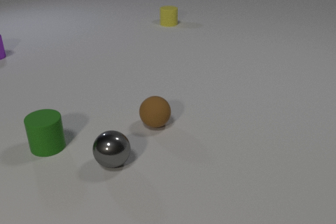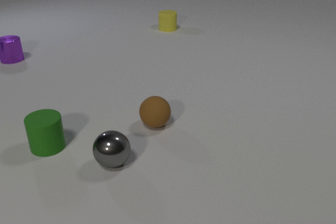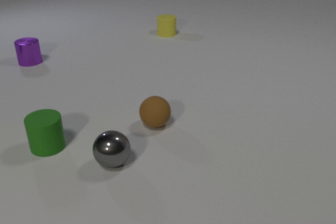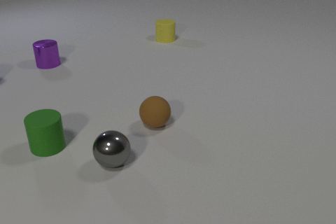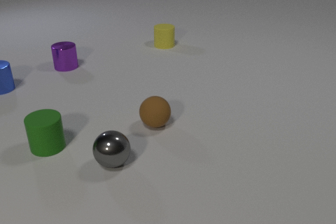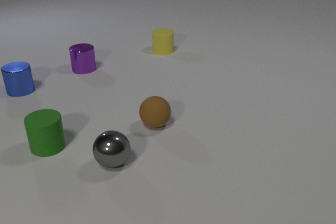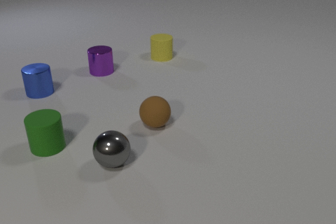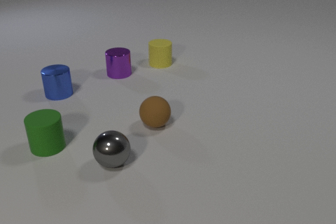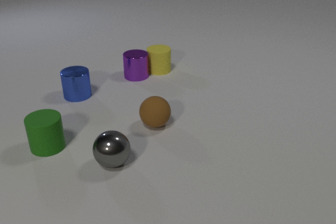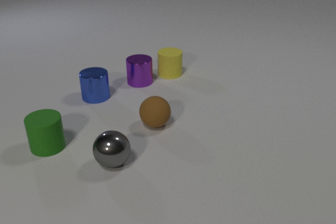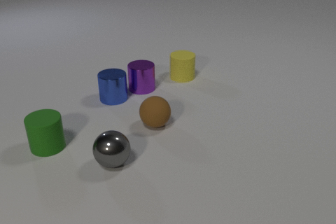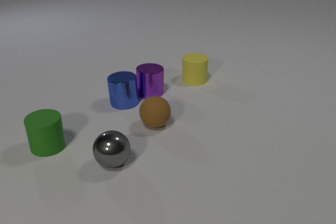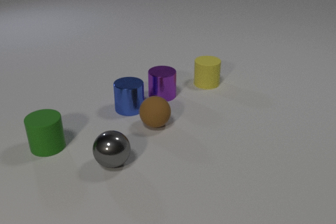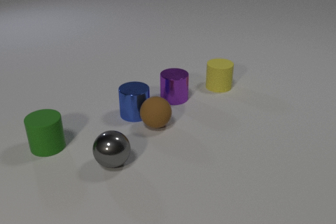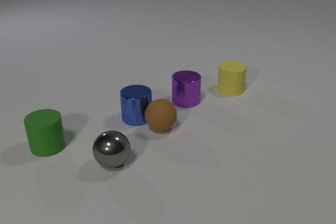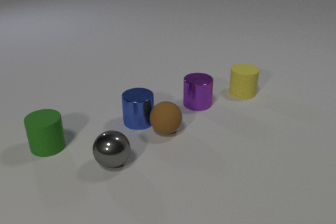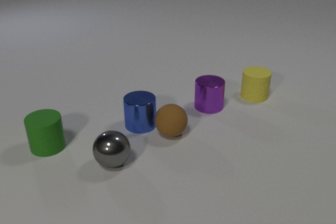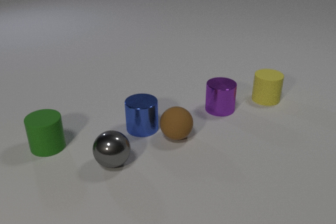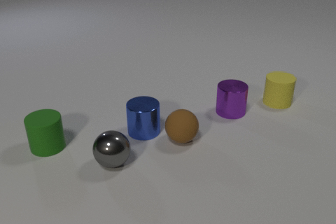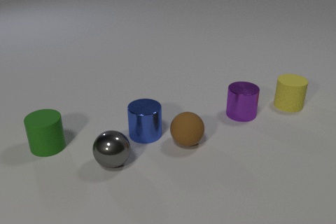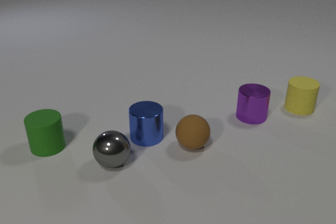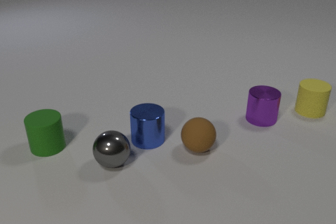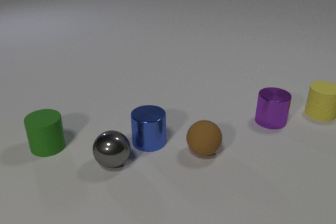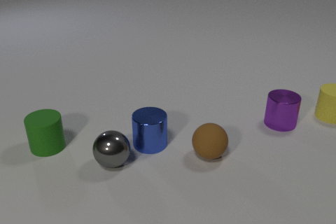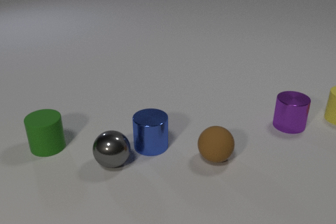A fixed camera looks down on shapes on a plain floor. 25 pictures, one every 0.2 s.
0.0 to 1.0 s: The purple metal cylinder slides to the right and toward the camera. The yellow rubber cylinder slides toward the camera. The blue metal cylinder comes in at the left edge, slides to the right and toward the camera.
1.0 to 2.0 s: The purple metal cylinder slides to the right and toward the camera. The yellow rubber cylinder slides toward the camera. The blue metal cylinder slides to the right and toward the camera. The purple metal cylinder and the yellow rubber cylinder collide.
2.0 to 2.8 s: The purple metal cylinder slides to the right and toward the camera. The yellow rubber cylinder slides to the right and toward the camera. The blue metal cylinder slides toward the camera and to the right. The purple metal cylinder and the blue metal cylinder collide. The blue metal cylinder and the brown rubber sphere collide.
2.8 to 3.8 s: The purple metal cylinder slides to the right. The yellow rubber cylinder slides to the right. The blue metal cylinder slides toward the camera. The brown rubber sphere rolls to the right and toward the camera.
3.8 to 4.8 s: The purple metal cylinder slides to the right. The yellow rubber cylinder slides to the right. The blue metal cylinder slides toward the camera. The brown rubber sphere rolls to the right and toward the camera.
What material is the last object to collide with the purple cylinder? metal.
What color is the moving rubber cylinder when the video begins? yellow.
Are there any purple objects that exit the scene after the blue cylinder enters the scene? no.
